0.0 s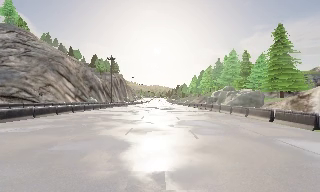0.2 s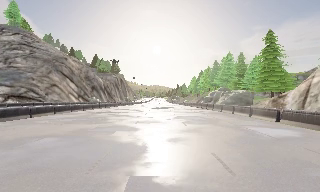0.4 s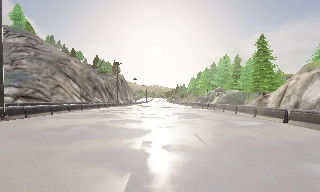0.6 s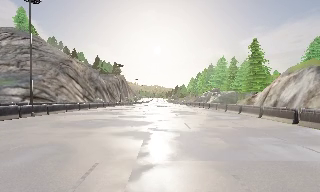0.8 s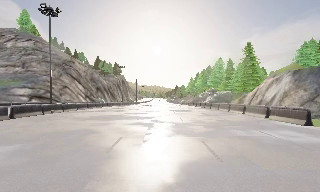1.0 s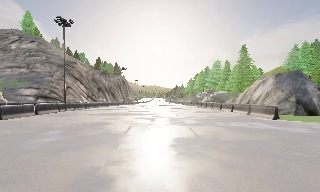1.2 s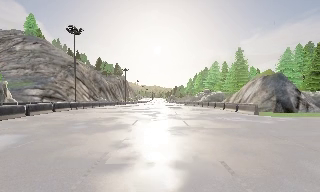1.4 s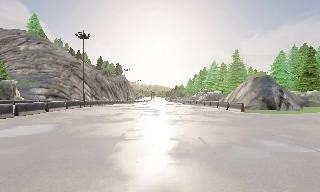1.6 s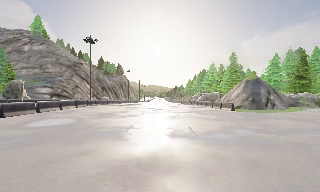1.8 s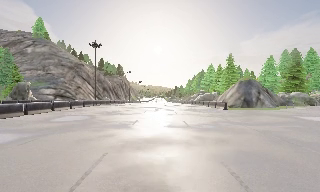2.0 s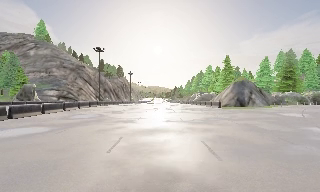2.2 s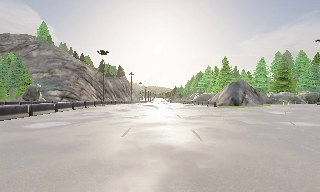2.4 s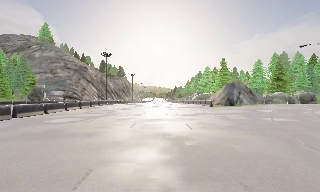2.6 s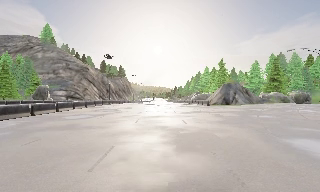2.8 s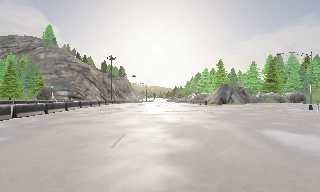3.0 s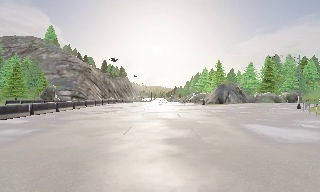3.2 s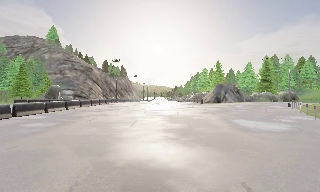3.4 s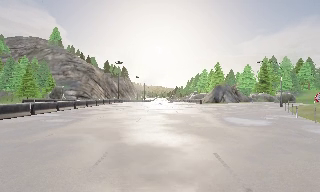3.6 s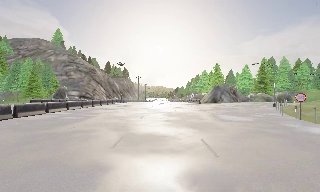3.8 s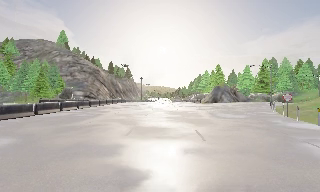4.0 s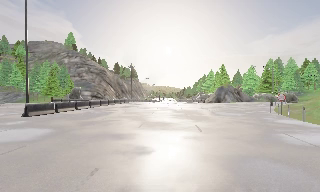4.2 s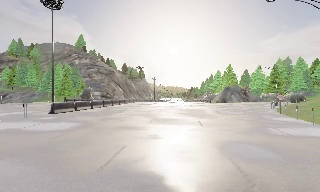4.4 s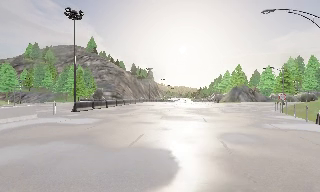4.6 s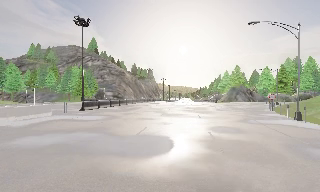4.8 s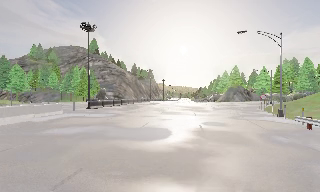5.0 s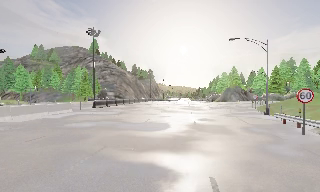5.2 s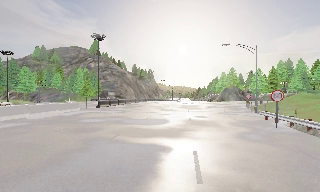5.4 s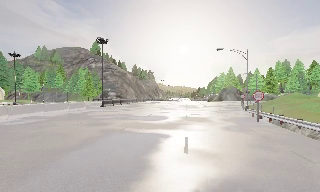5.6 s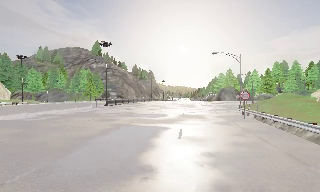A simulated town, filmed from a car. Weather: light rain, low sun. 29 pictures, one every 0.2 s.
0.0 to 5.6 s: The camera travels backward, about 60 m, so what stands in front gets smaller.
The film runs backward here.
